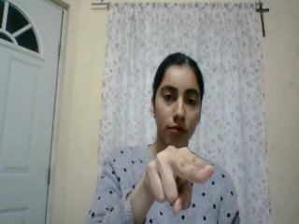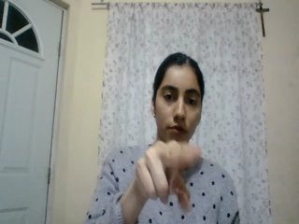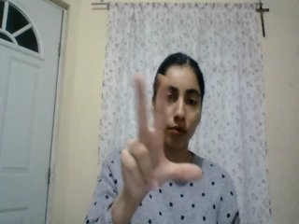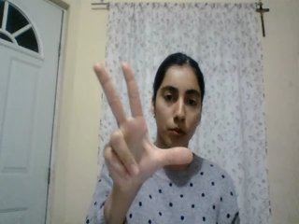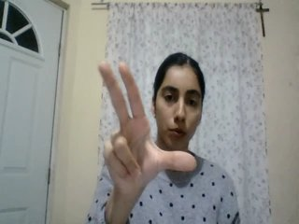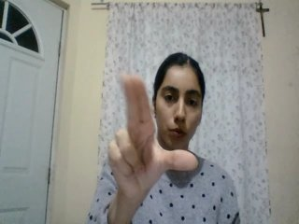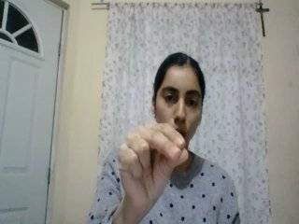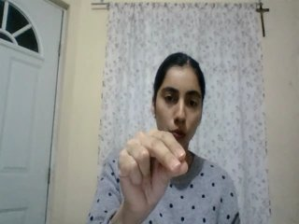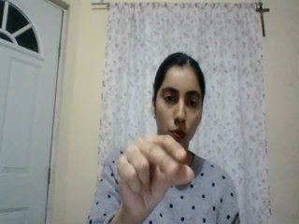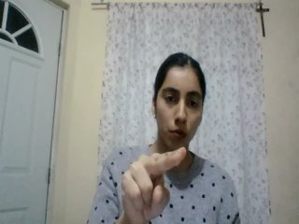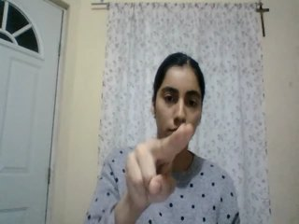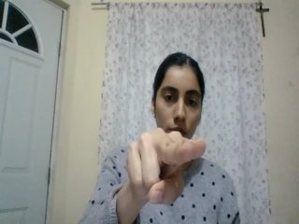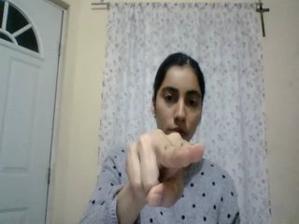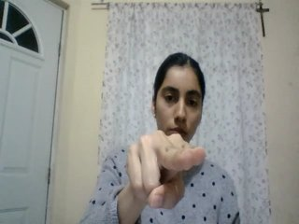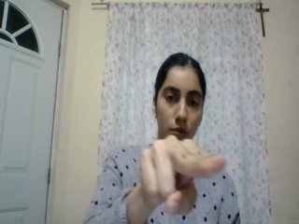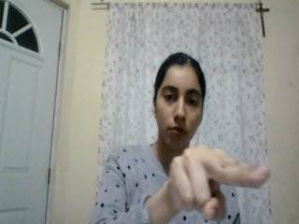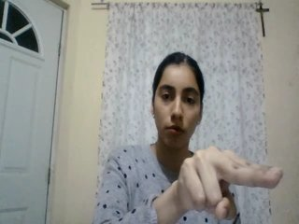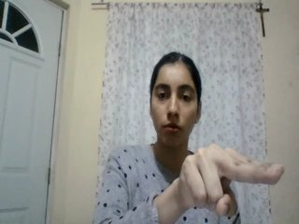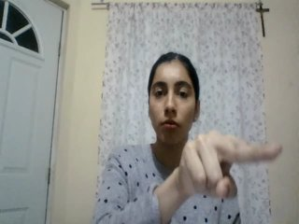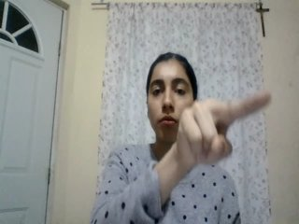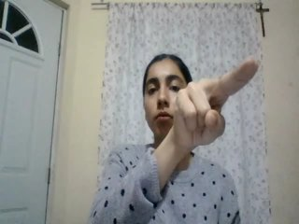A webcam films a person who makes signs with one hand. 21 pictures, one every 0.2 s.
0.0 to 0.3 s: Pointing with two fingers.
0.4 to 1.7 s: Zoom out.
1.8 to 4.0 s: Pointing with two fingers.
